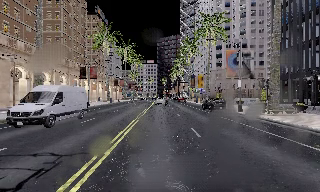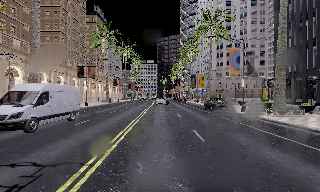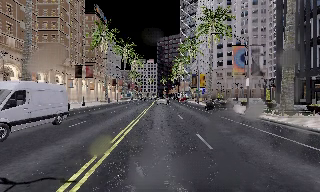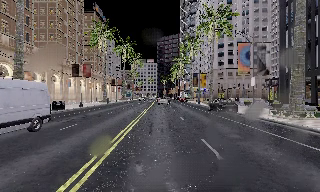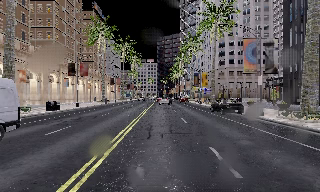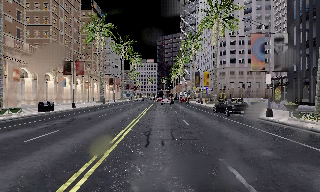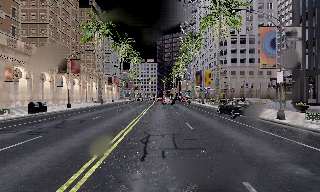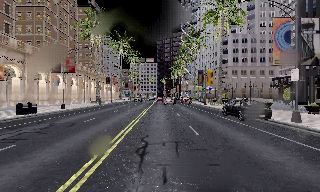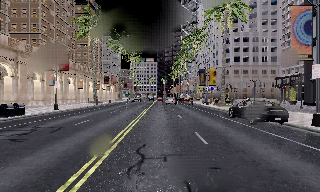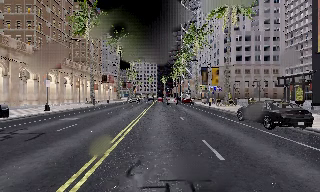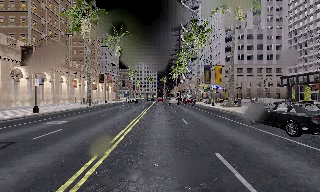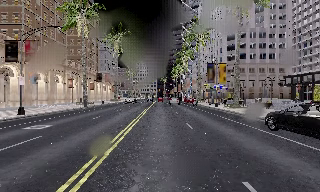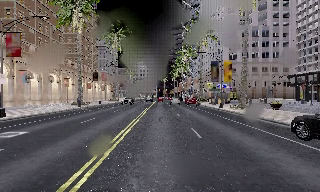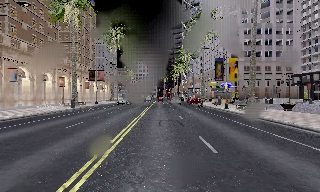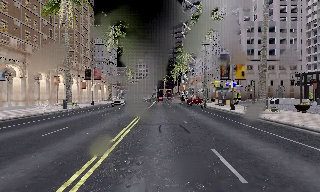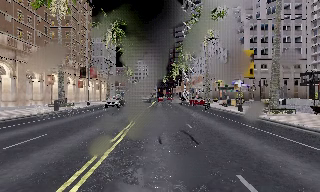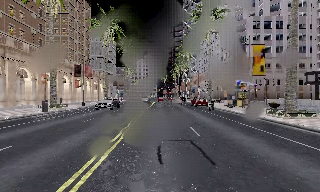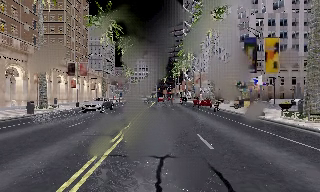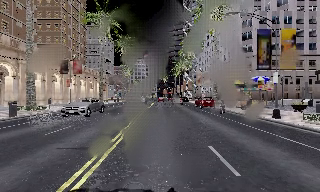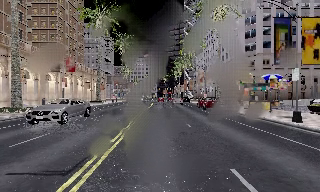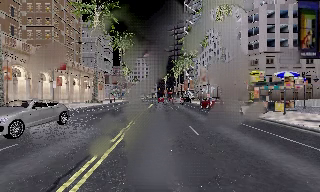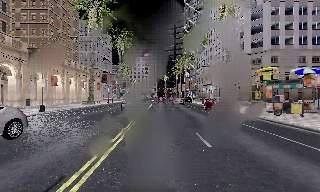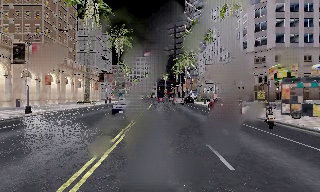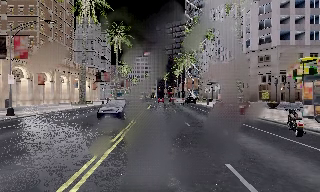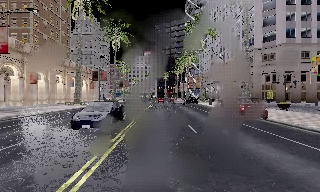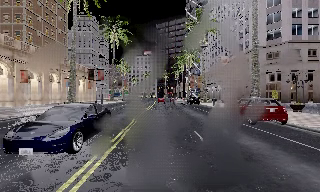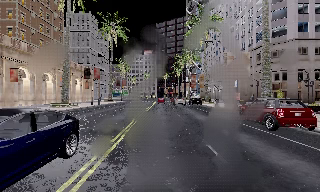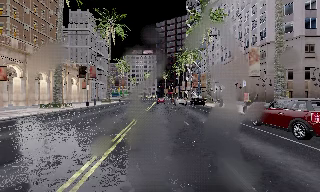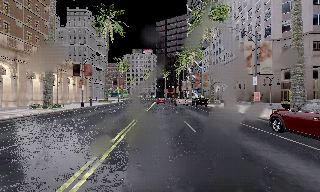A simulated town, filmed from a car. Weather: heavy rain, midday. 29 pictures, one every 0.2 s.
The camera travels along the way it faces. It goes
forward.
0.0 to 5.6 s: The camera travels forward, about 45 m, so what stands in front looms larger. It gains speed.
The film runs forward here.
